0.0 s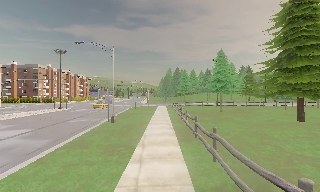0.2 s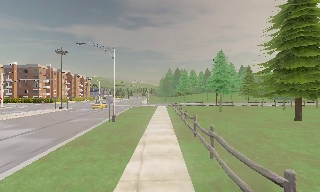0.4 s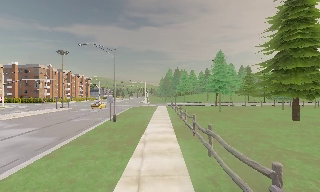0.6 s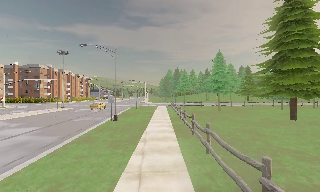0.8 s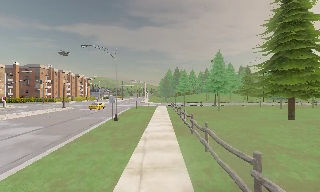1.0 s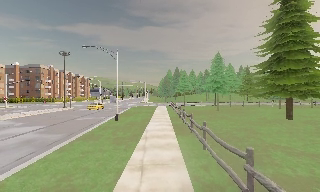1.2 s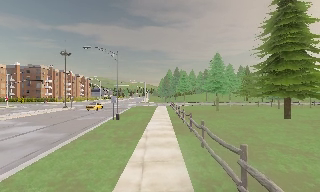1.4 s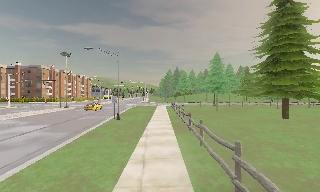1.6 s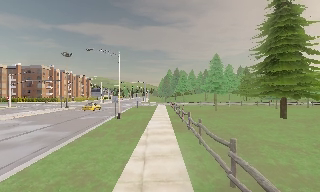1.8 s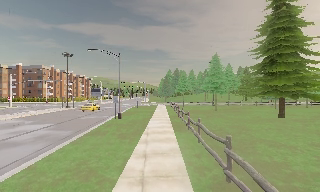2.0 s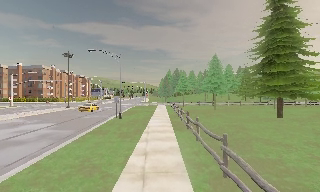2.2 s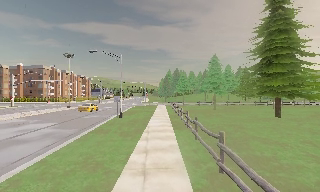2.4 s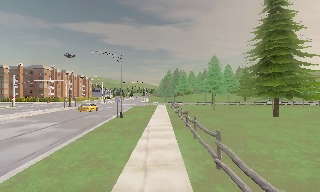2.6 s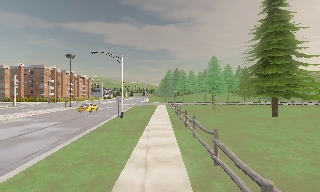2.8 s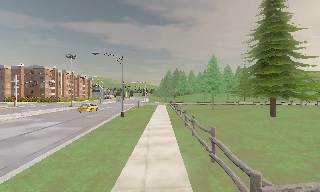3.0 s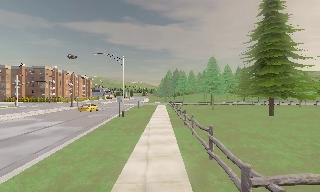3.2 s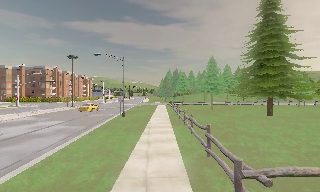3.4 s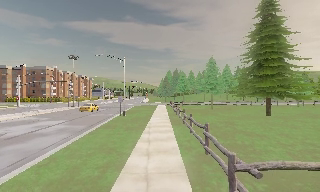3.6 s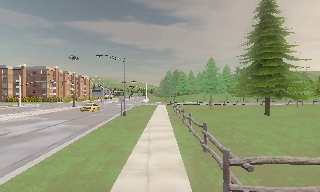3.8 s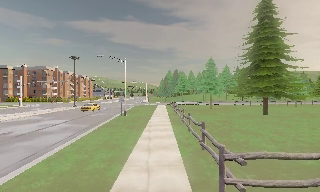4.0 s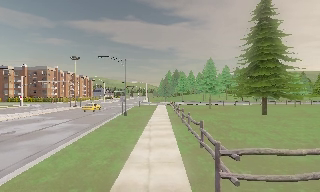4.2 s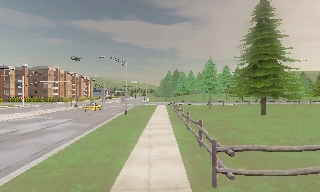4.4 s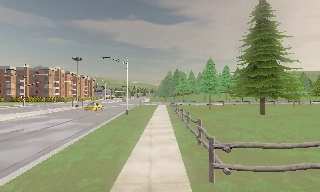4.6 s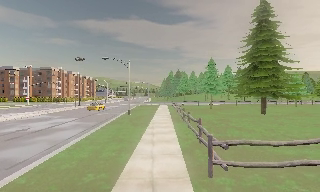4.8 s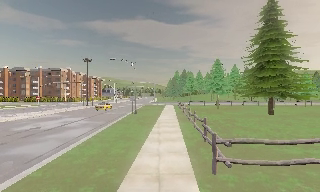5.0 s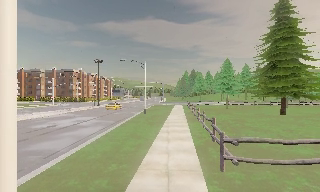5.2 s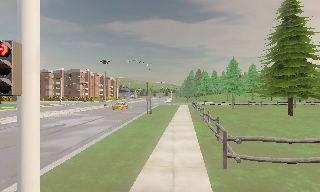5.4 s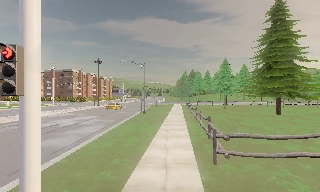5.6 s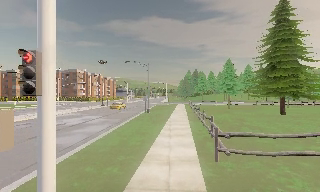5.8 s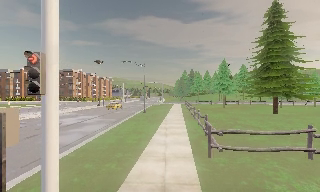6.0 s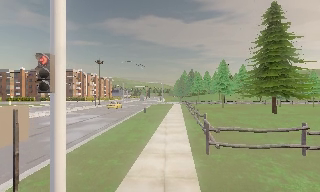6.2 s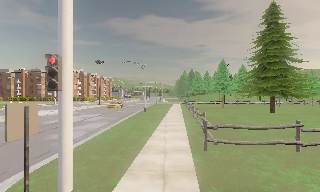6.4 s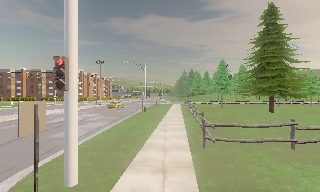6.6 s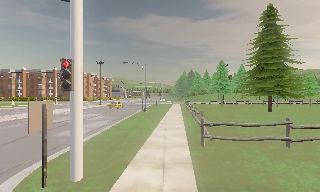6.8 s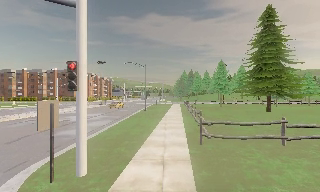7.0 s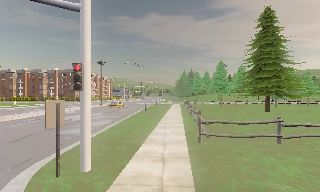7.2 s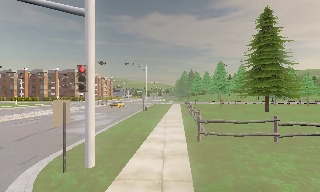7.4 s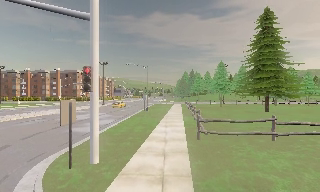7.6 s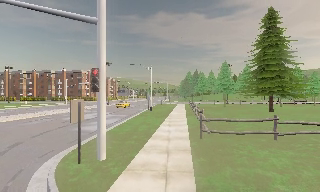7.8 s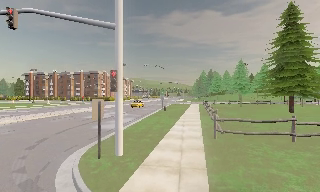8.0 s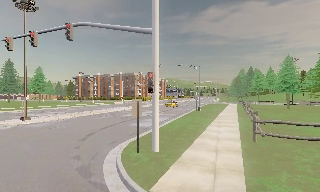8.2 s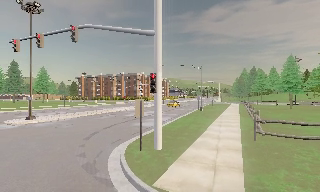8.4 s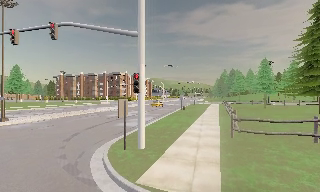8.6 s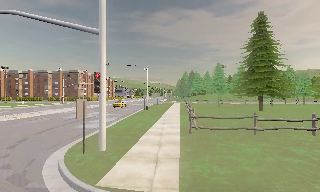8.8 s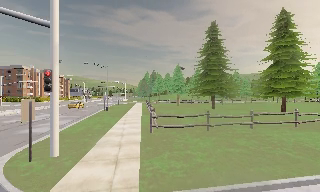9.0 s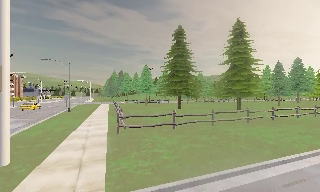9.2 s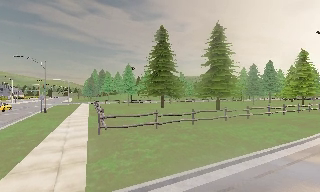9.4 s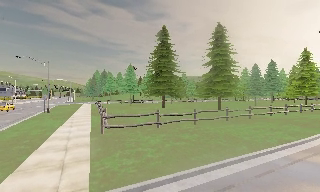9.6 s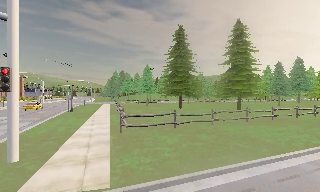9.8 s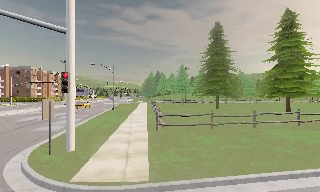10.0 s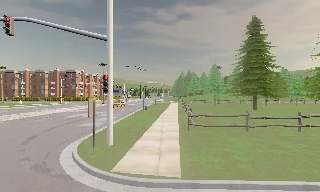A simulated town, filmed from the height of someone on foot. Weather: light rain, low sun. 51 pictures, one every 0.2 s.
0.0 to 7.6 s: The camera travels backward, about 11 m, so what stands in front gets smaller.
7.6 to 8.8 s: The camera pans to its right, which is clockwise from overhead, by about 15 degrees. It travels backward, about 1 m, so what stands in front gets smaller.
8.8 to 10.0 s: The scene slides to the right, as the camera pans about 10 degrees to its left. It travels backward, about 1 m, so what stands in front gets smaller.
The film runs backward here.
